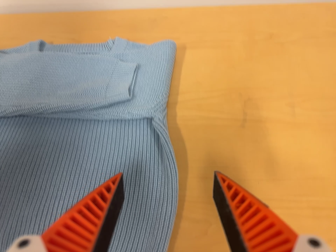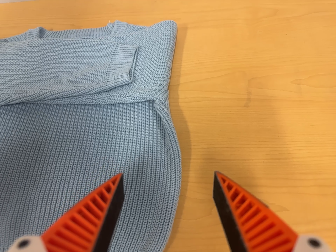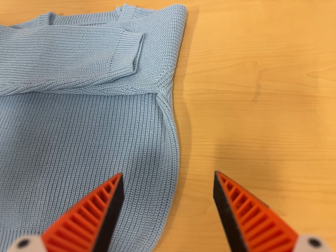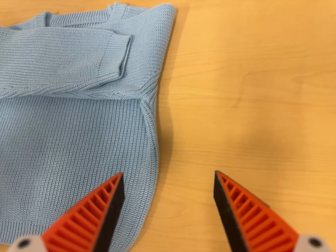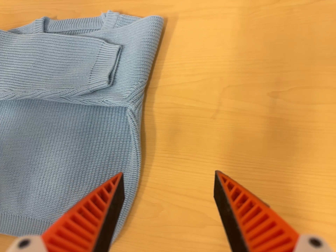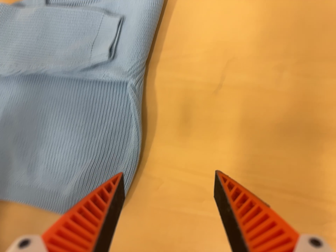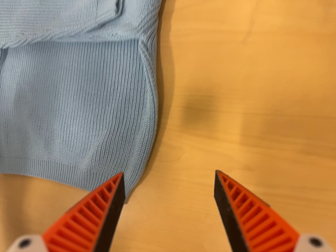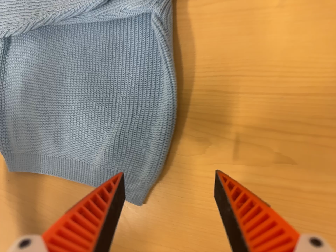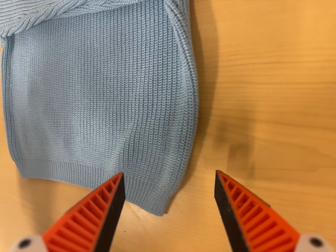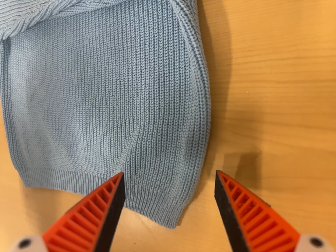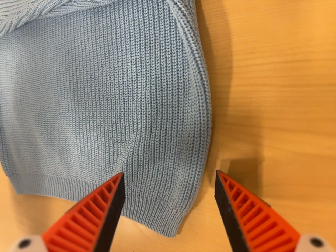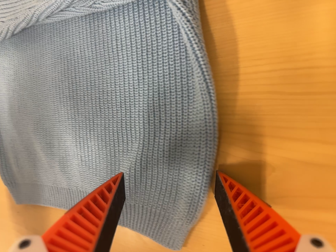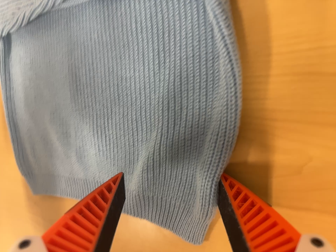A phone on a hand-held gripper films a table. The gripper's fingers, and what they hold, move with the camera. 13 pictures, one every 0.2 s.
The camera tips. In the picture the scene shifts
upward.
0.0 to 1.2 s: The camera pans to its left by about 25 degrees. It travels to its right and toward the top of its view, about 18 cm. Its aim tips toward the bottom of its view by about 30 degrees, and the scene shifts upward.
1.2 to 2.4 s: The camera travels forward, about 14 cm, so what stands in front looms larger. It rolls about its line of sight by about 10 degrees, and the scene rotates counterclockwise.
The film runs forward here.
